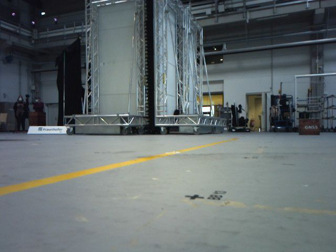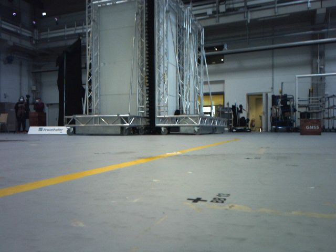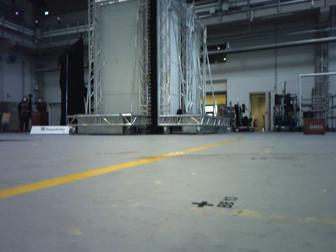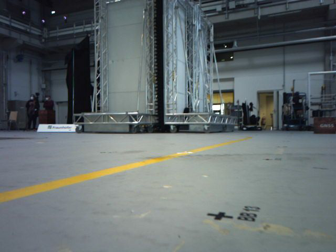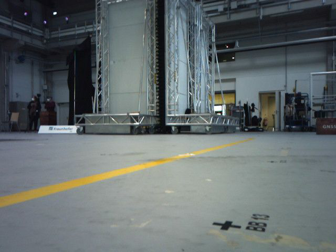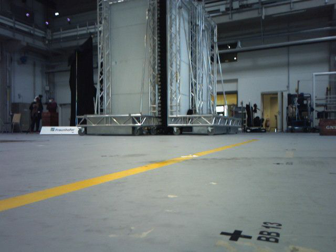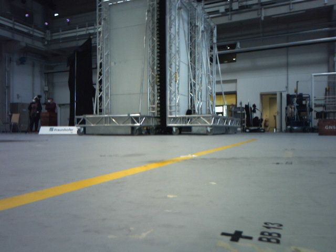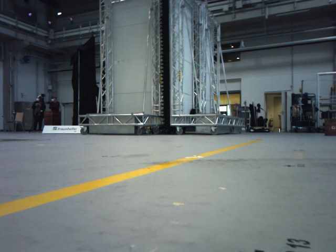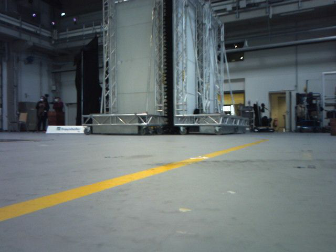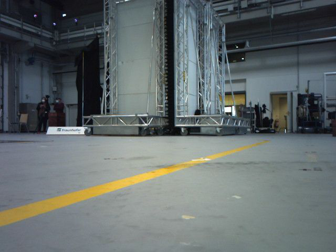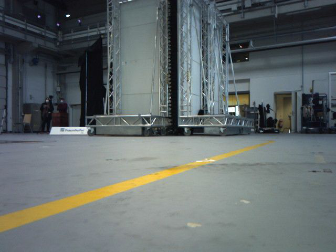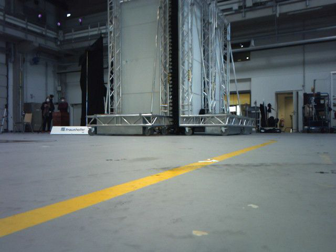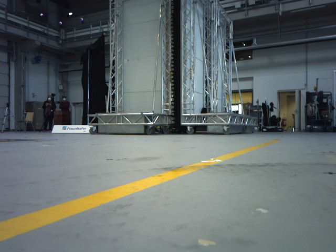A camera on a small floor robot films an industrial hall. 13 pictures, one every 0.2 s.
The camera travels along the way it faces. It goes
forward.
0.0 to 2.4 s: The camera travels forward, about 0.5 m, so what stands in front looms larger.
The film runs forward here.
